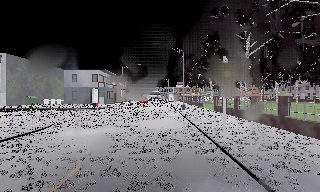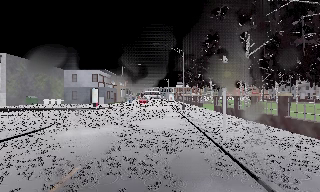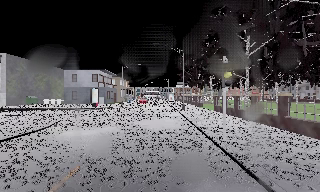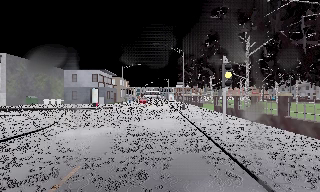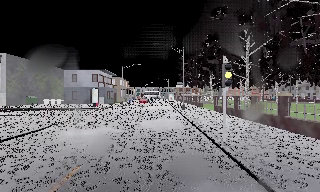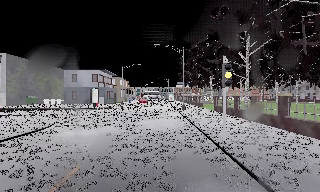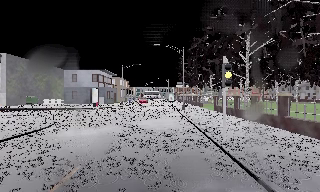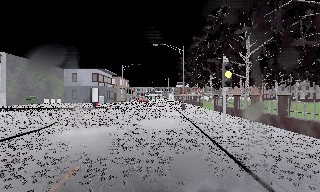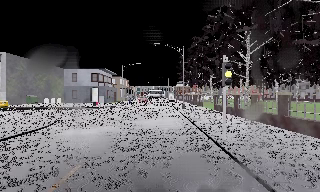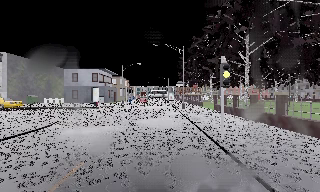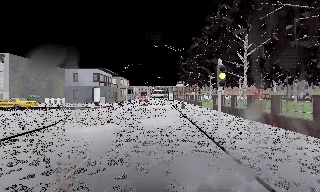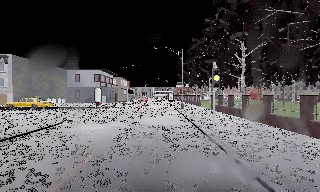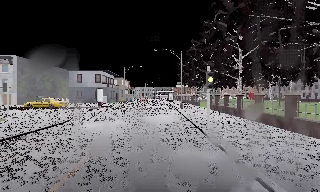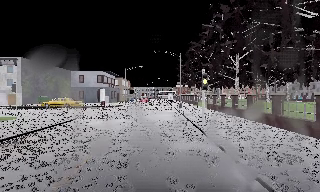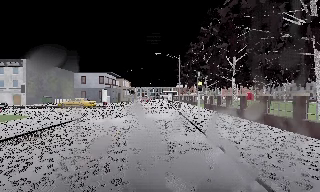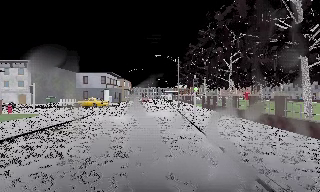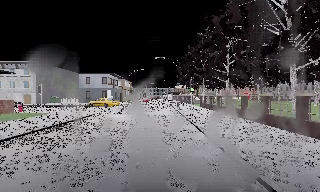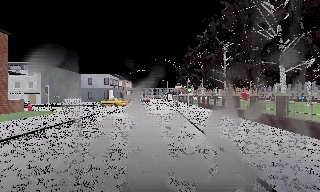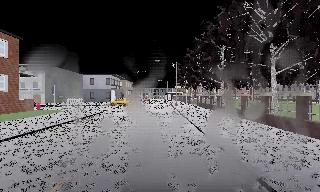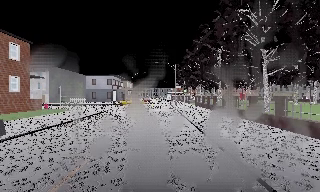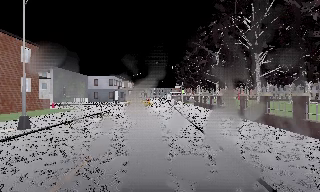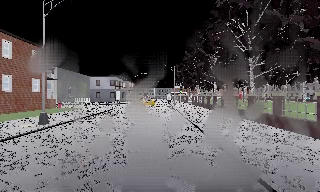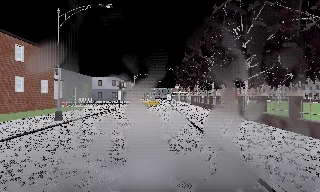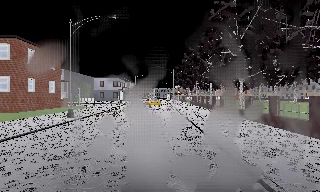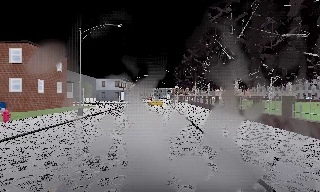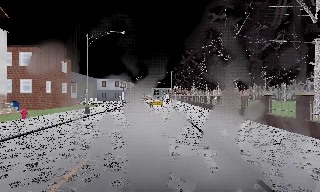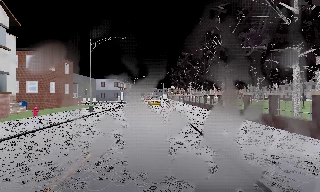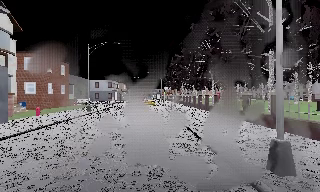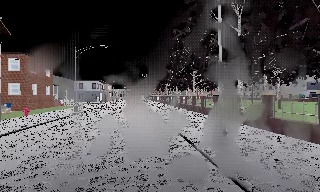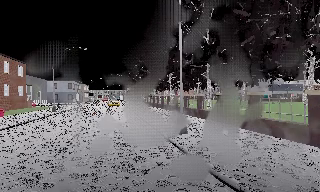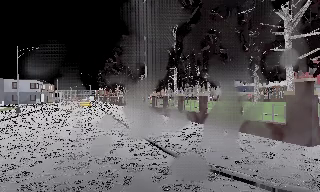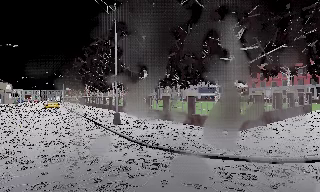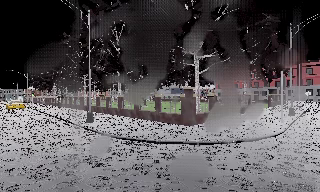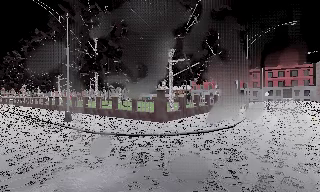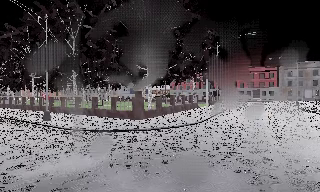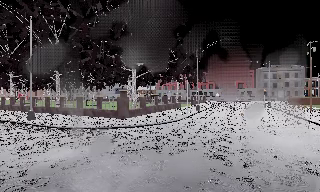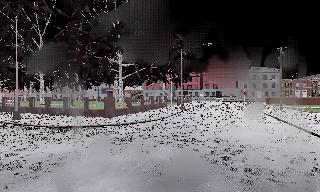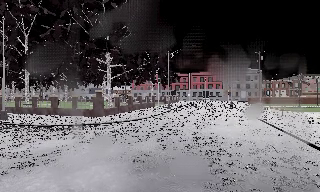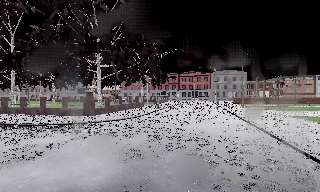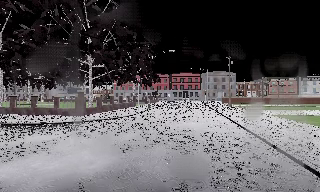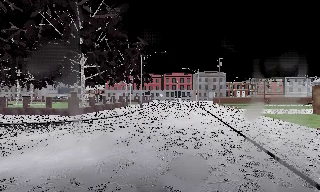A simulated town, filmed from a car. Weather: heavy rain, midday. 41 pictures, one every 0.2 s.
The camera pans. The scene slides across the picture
to the left.
The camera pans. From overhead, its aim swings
clockwise.
0.0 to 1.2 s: The camera keeps its place and its aim.
1.2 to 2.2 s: The camera travels backward, about 1 m, so what stands in front gets smaller. It gains speed.
2.2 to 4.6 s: The camera travels backward, about 14 m, so what stands in front gets smaller.
4.6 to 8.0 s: The scene slides to the left, as the camera pans about 80 degrees to its right. It travels backward, about 20 m. It loses speed.
The film runs backward here.
